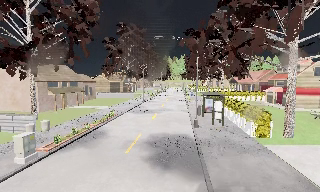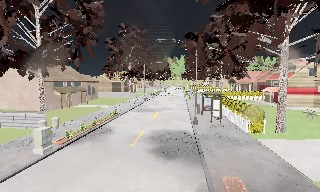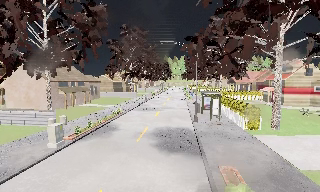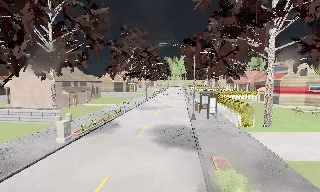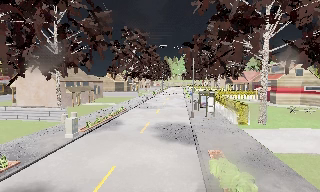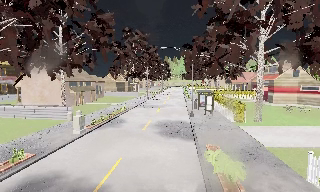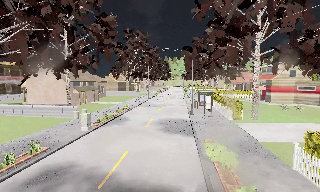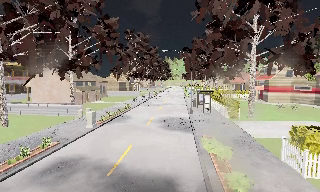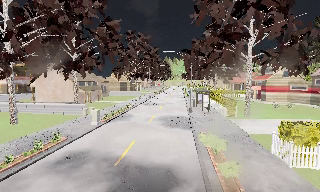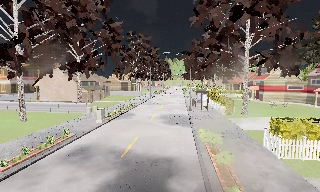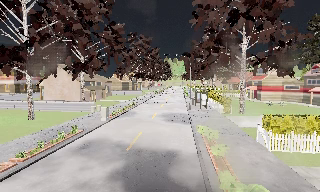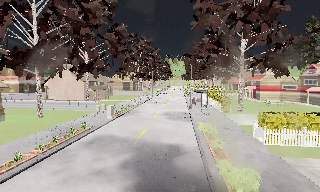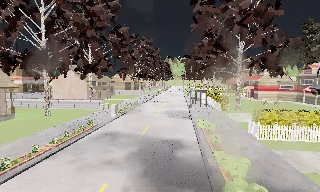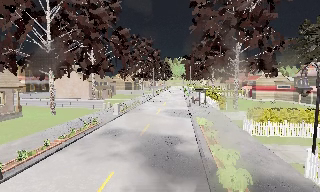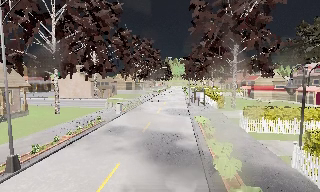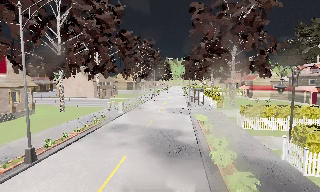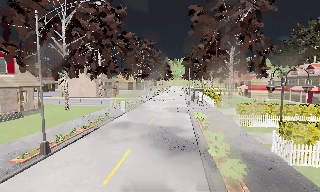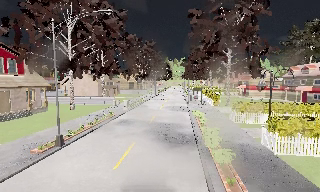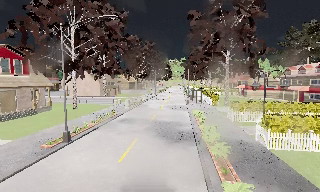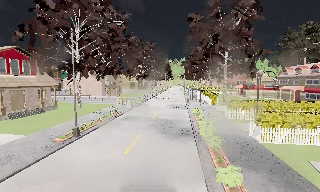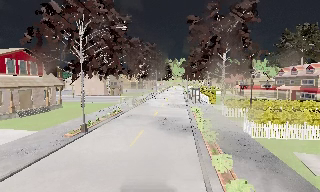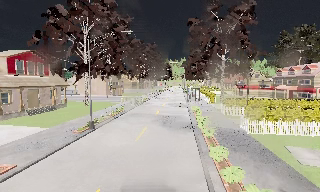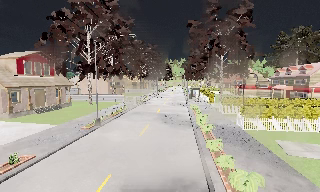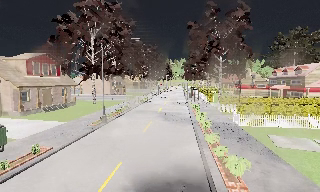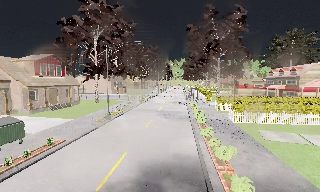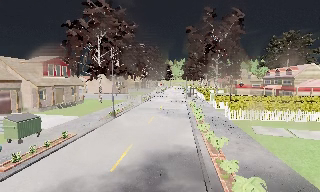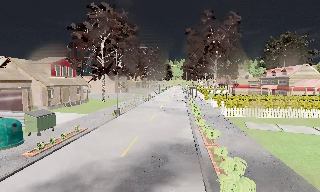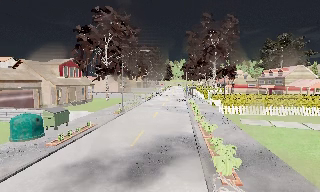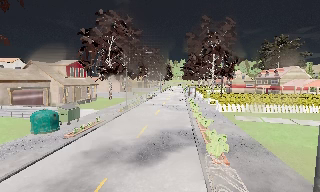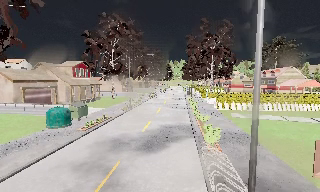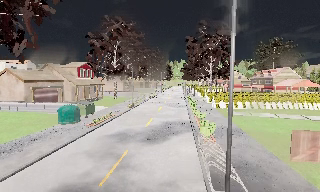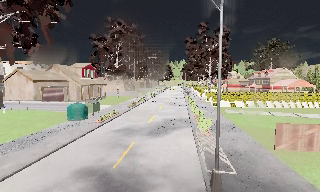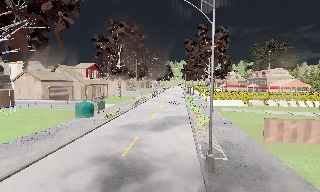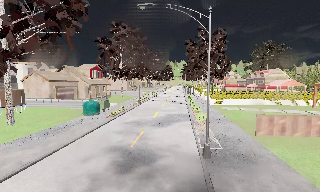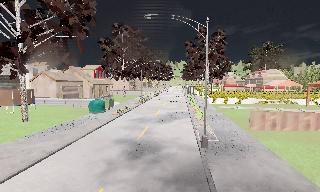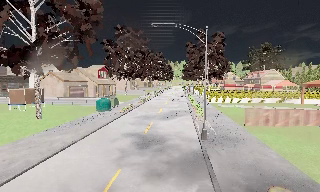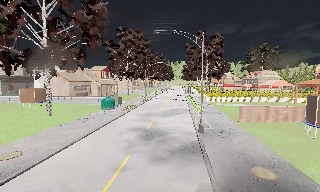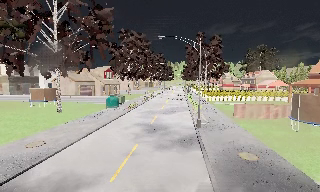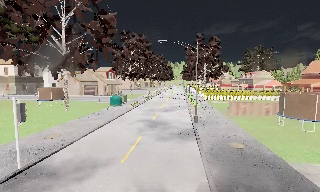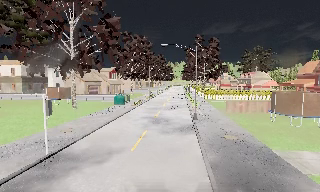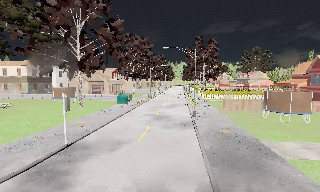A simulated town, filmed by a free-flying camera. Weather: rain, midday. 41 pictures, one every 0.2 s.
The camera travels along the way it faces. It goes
backward.
0.0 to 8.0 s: The camera travels backward, about 45 m, so what stands in front gets smaller. It gains speed.
The film runs backward here.
